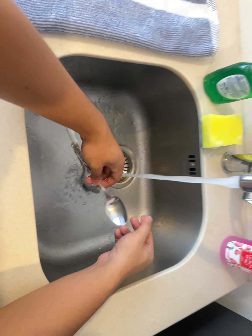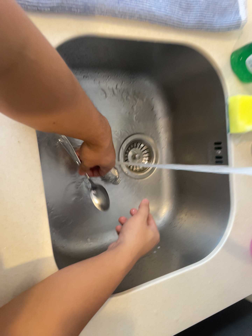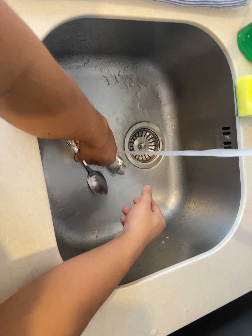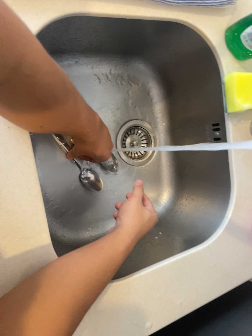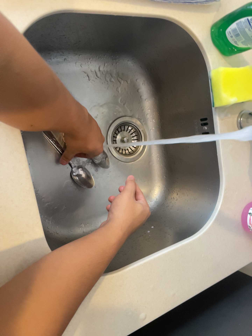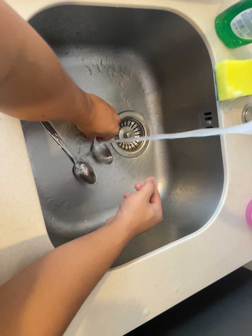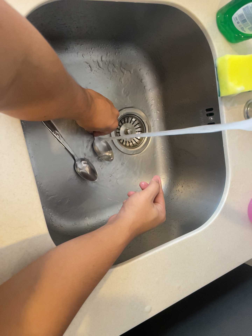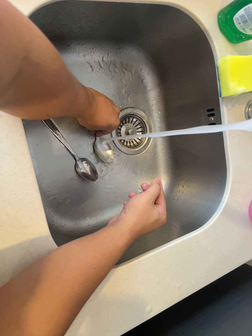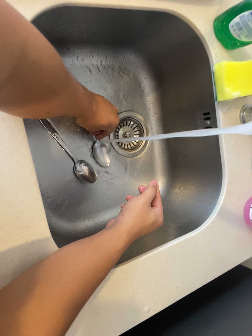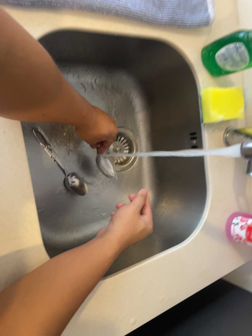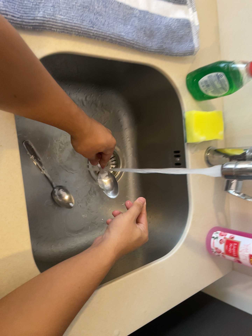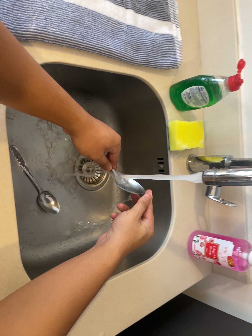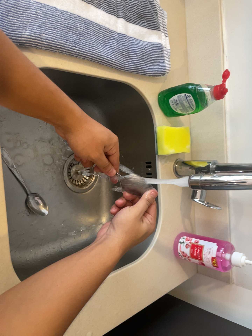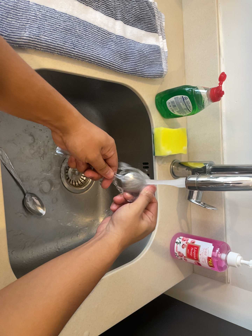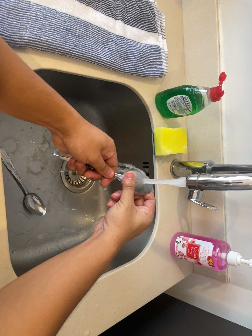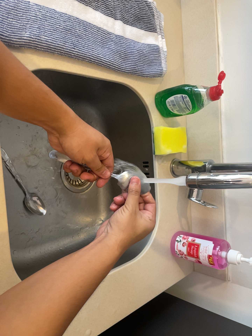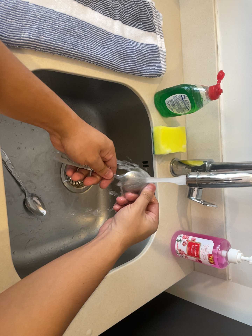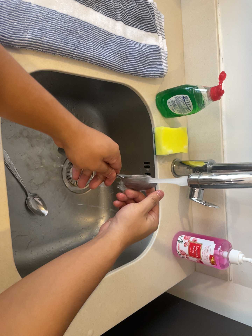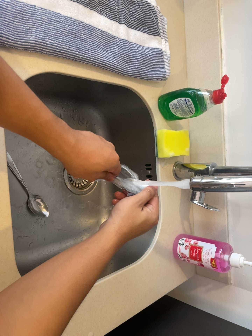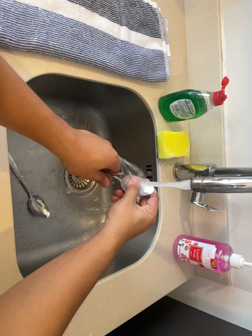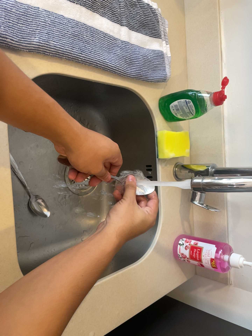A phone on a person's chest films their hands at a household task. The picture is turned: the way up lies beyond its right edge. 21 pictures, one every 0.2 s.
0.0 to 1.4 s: The camera shifts only a little, or ends up much as it began.
1.4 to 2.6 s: The camera swings to its right by about 15 degrees, and the scene slides to the left. It travels backward, about 10 cm, so what stands in front gets smaller. Its aim tips toward the top of its view by about 10 degrees, and the scene shifts downward.
2.6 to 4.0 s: The camera keeps its place and its aim.
The film runs backward here.
